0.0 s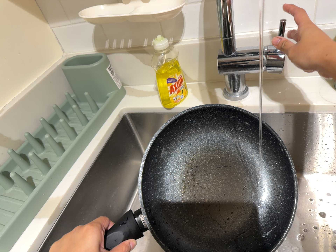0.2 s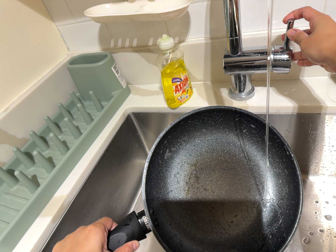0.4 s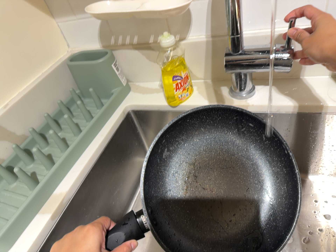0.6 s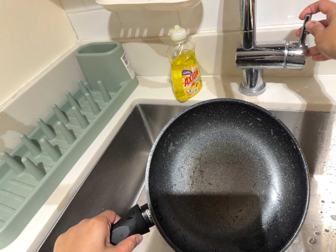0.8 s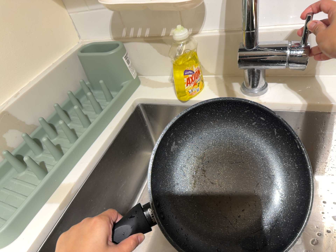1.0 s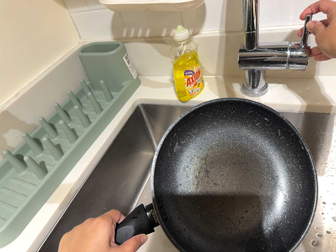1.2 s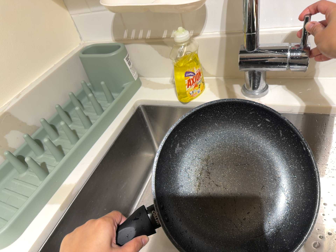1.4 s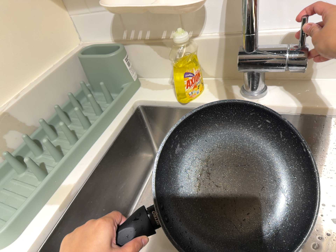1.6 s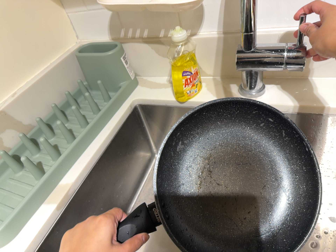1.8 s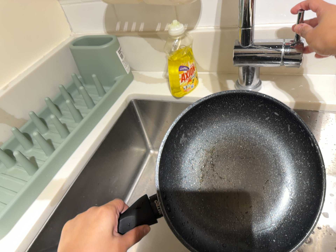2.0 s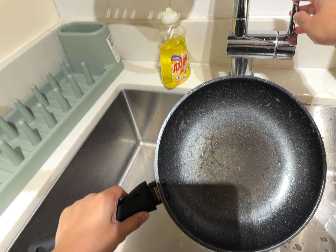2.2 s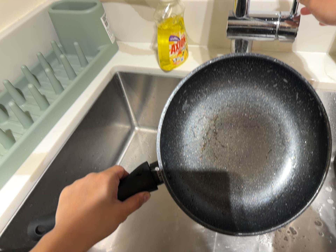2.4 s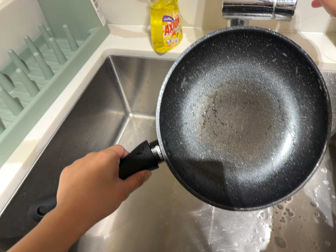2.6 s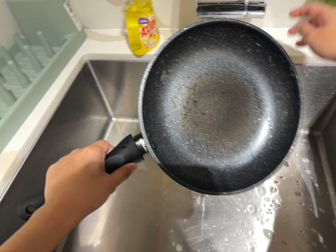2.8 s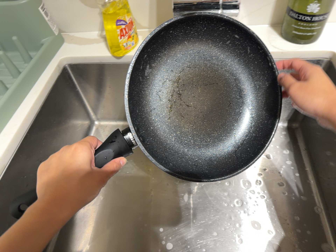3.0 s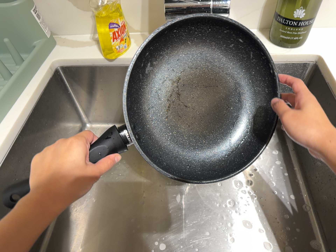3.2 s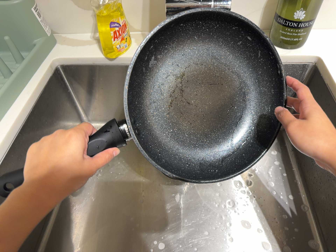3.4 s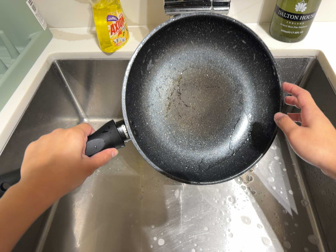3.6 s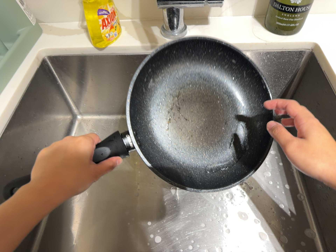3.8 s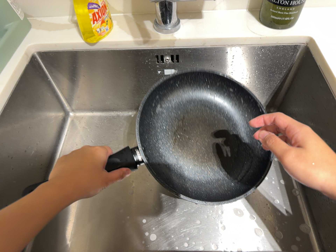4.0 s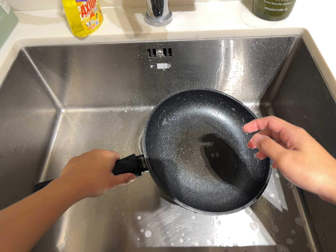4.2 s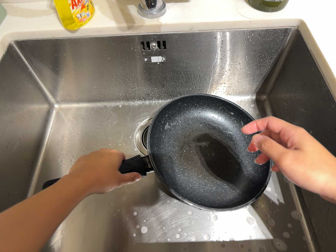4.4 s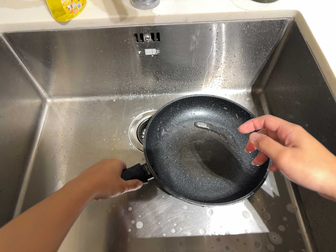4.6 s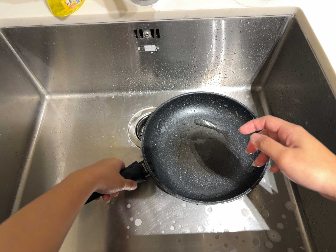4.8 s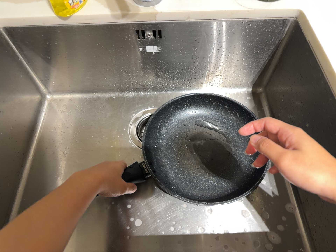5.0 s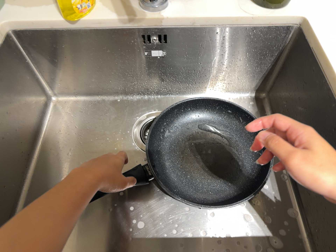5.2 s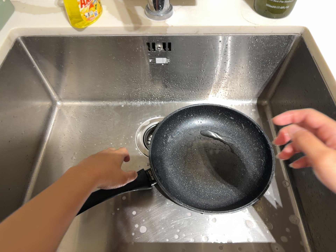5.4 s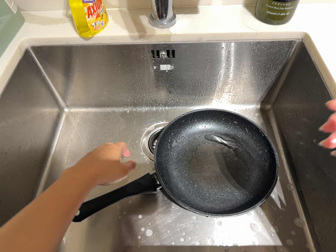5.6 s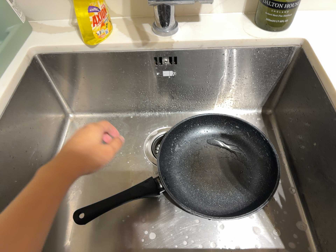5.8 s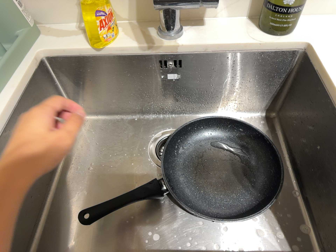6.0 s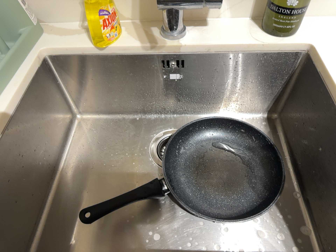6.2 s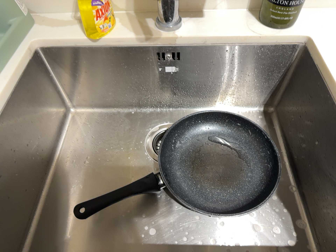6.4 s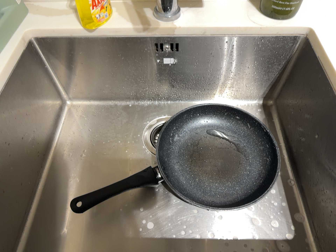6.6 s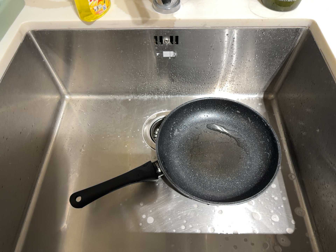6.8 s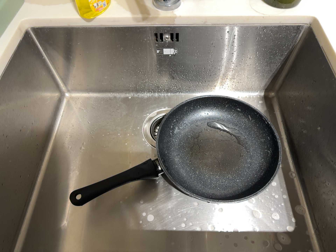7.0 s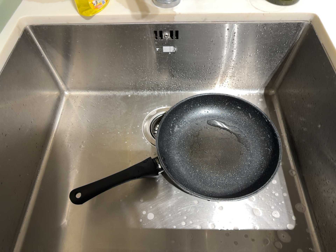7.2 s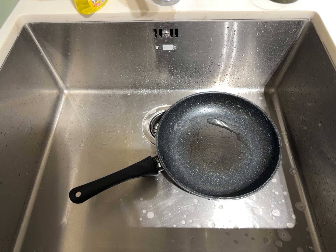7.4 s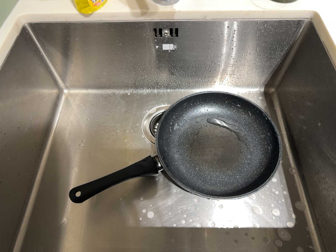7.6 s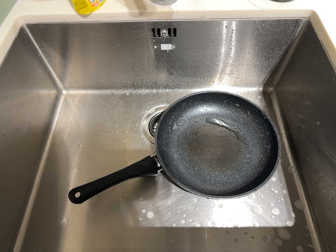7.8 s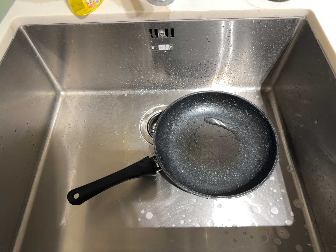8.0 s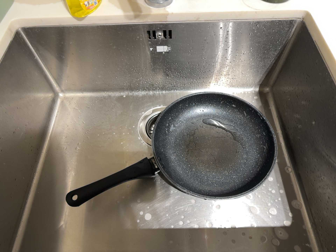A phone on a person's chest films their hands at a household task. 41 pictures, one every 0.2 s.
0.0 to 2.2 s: The camera shifts only a little, or ends up much as it began.
2.2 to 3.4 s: The camera swings to its right by about 10 degrees, and the scene slides to the left. It rolls about its line of sight by about 10 degrees, and the scene rotates counterclockwise.
3.4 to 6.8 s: The camera shifts only a little, or ends up much as it began.
6.8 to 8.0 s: The camera keeps its place and its aim.
The film runs backward here.
